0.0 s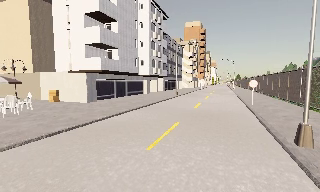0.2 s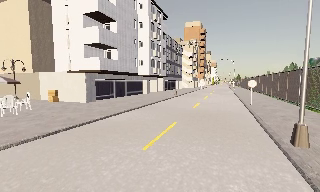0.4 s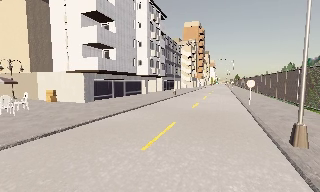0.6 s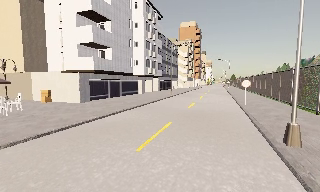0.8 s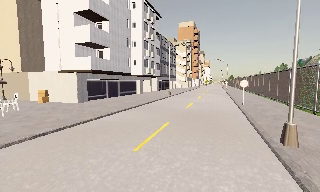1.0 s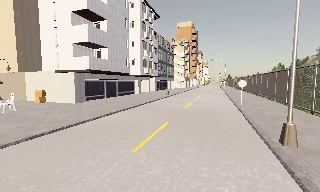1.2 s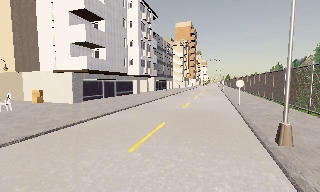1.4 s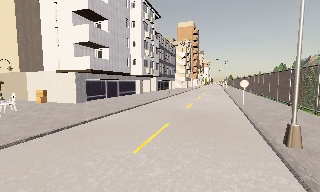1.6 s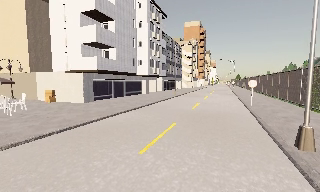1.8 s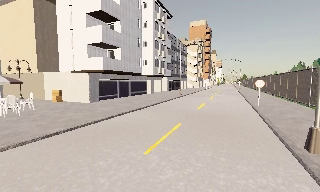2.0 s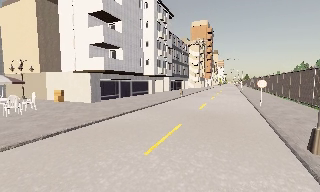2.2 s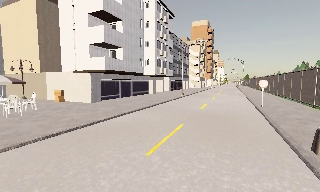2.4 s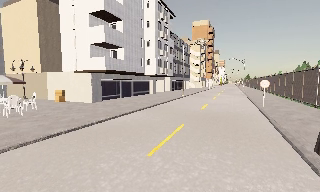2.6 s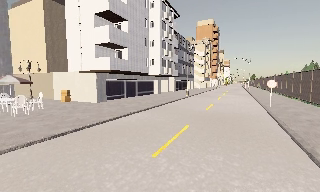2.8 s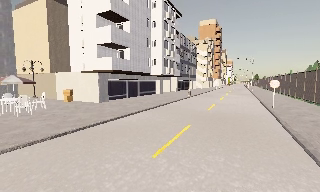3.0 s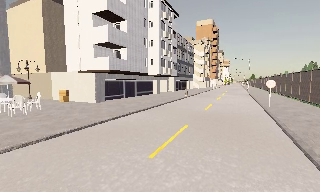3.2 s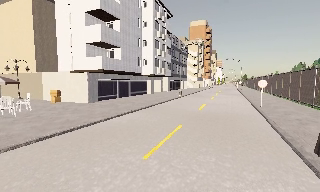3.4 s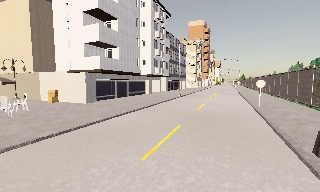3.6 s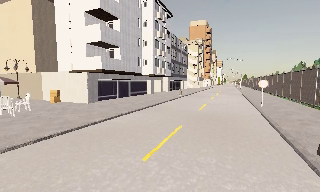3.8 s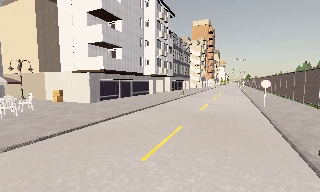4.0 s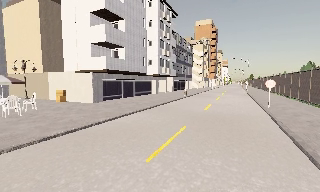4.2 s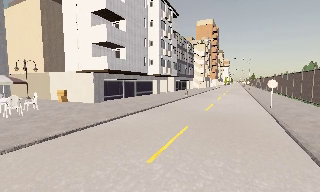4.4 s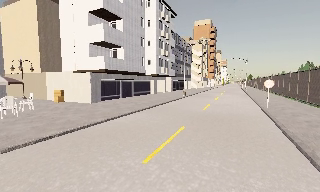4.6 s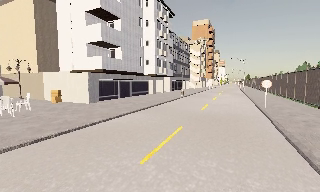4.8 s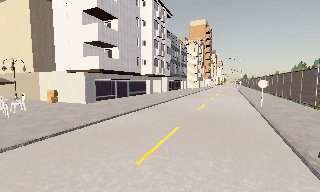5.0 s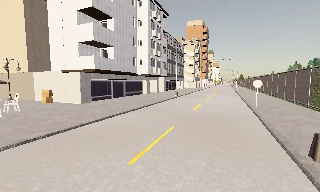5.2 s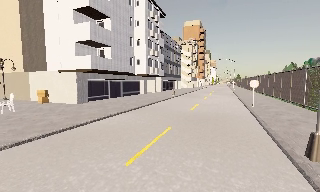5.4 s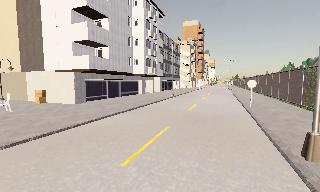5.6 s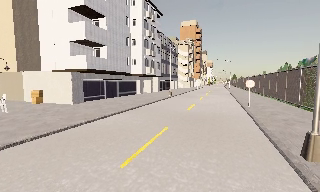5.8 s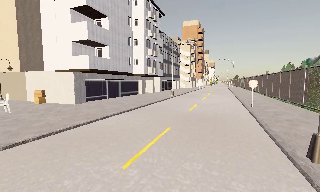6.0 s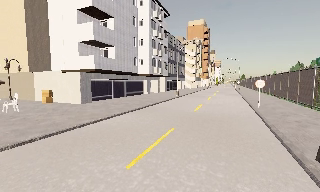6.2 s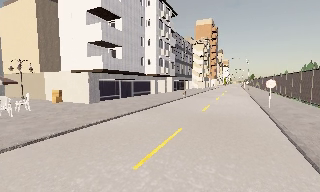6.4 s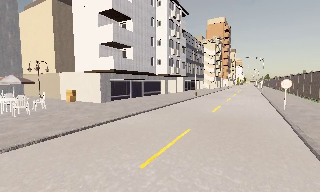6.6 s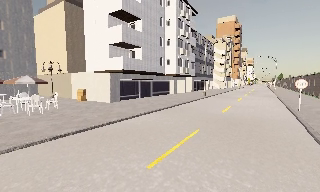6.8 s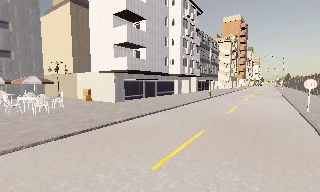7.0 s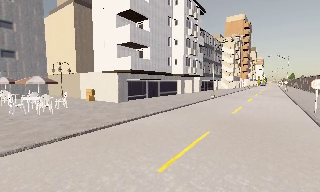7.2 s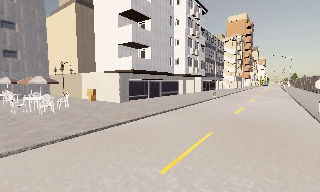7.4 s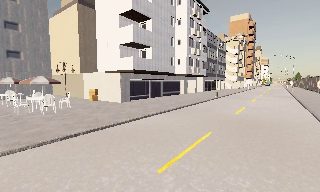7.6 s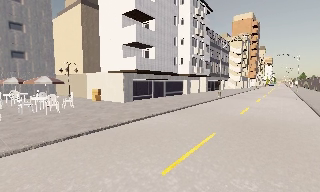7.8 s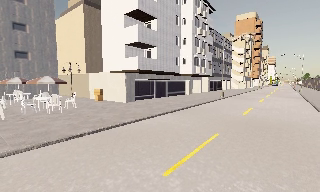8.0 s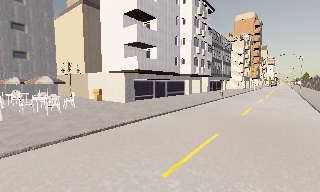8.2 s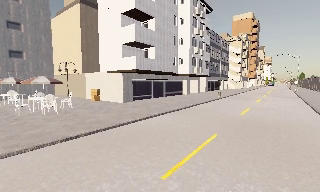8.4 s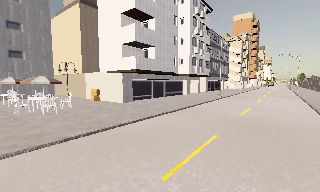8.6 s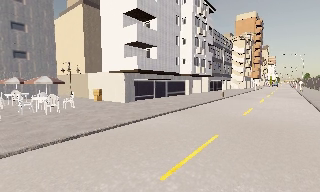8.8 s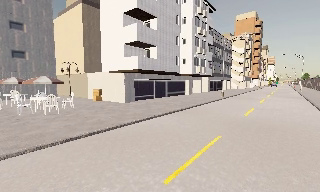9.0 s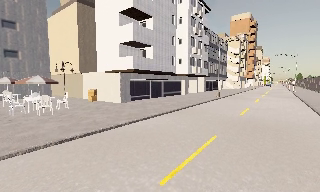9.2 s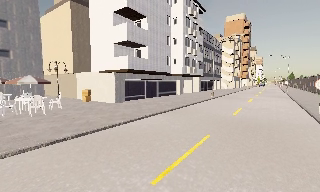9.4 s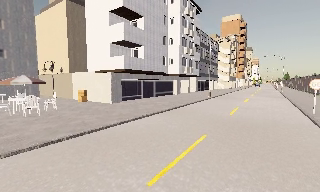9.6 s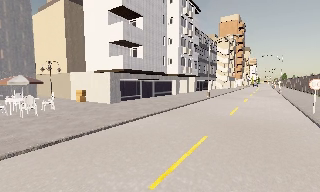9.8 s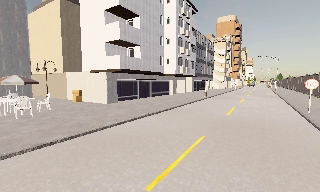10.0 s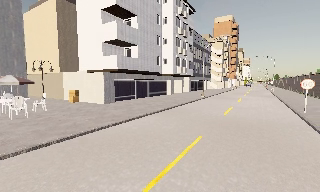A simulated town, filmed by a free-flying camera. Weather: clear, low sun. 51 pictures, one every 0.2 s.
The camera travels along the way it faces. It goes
forward.
0.0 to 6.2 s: The camera travels forward and to its right, about 1 m, so what stands in front looms larger.
6.2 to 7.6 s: The camera swings to its left by about 10 degrees, and the scene slides to the right.
7.6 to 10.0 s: The camera travels forward, about 0.5 m, so what stands in front looms larger.
The film runs forward here.
